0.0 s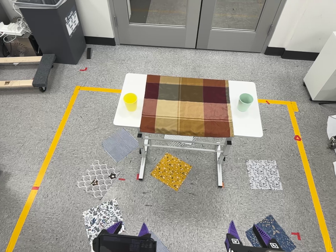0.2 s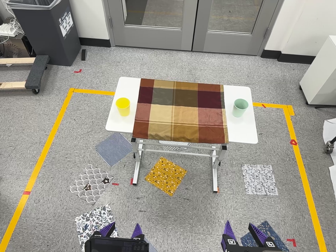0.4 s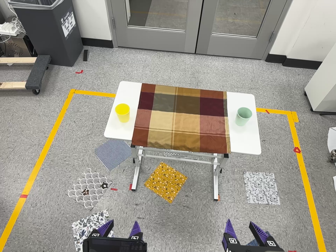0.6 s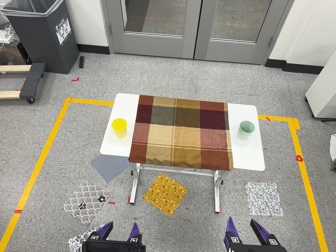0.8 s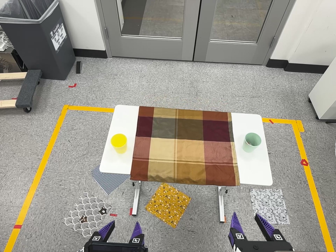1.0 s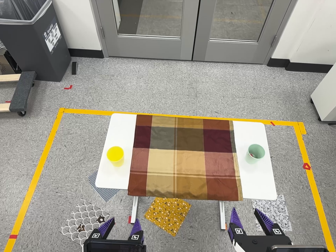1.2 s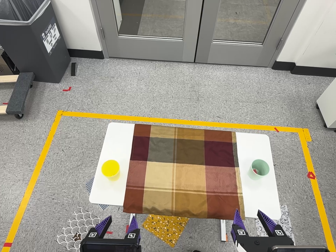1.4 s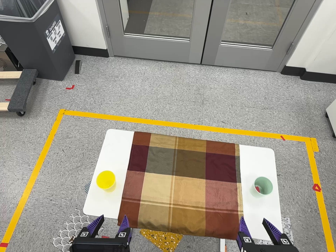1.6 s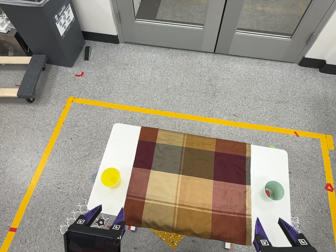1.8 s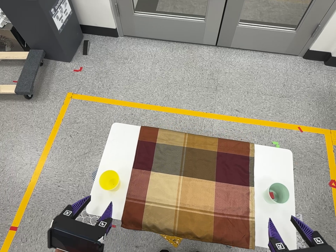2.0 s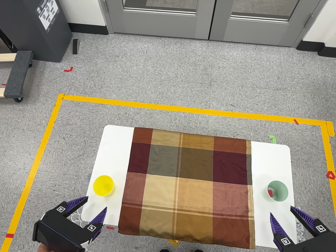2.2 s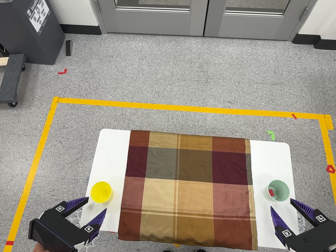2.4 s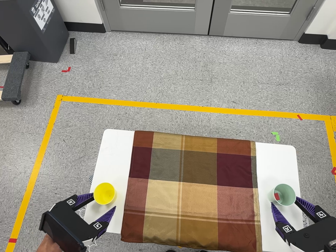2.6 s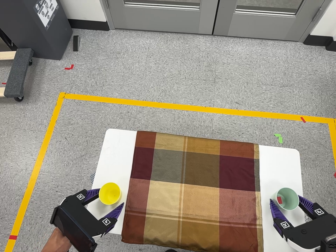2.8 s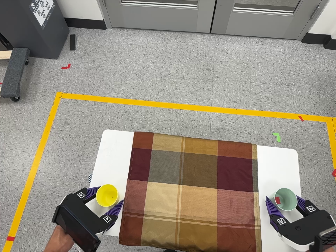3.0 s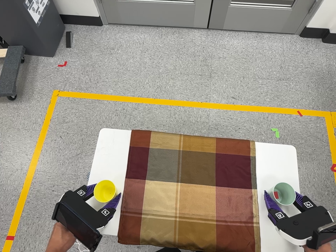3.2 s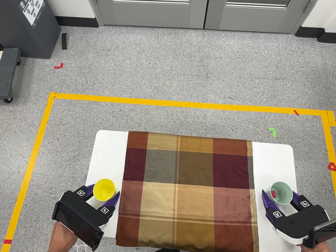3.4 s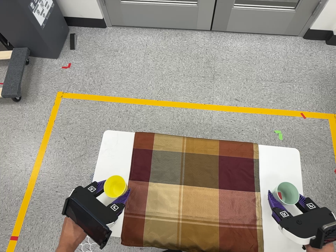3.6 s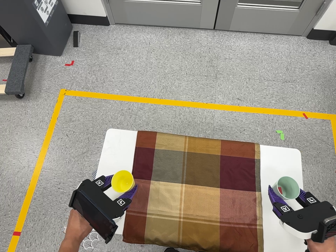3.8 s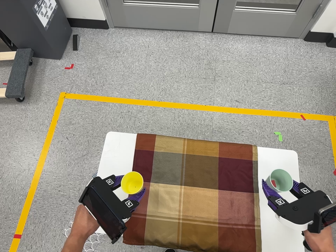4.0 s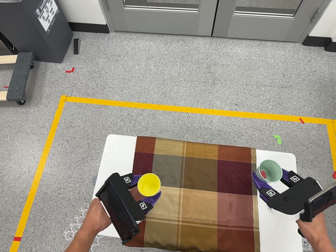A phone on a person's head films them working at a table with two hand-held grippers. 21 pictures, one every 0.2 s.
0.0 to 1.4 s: The camera travels toward the top of its view and forward, about 50 cm, so close, fixed things drift downward.
1.4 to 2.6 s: The camera travels toward the top of its view and forward, about 20 cm. Its aim tips toward the bottom of its view by about 10 degrees.
2.6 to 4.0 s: The camera shifts only a little, or ends up much as it began.
The film runs forward here.
